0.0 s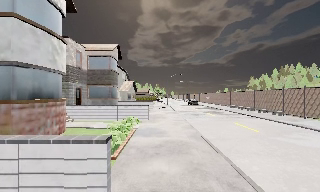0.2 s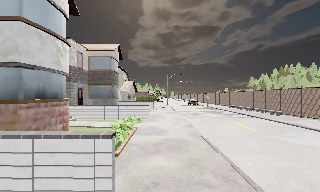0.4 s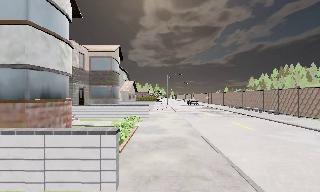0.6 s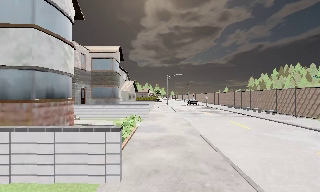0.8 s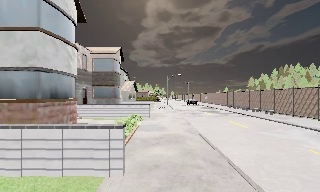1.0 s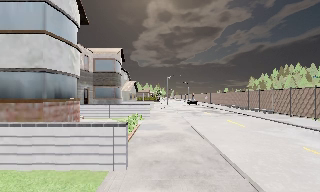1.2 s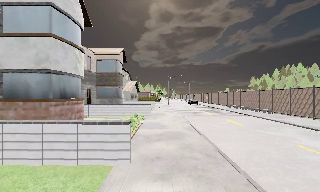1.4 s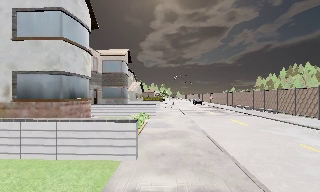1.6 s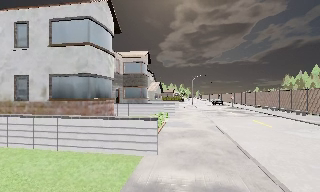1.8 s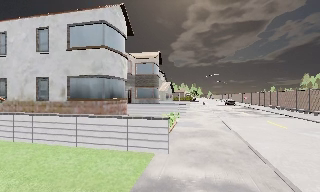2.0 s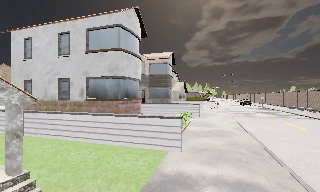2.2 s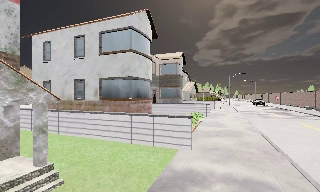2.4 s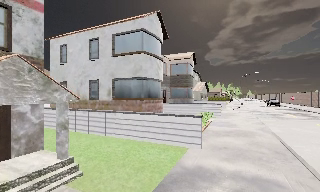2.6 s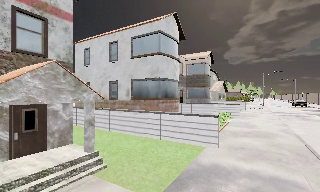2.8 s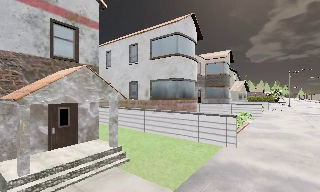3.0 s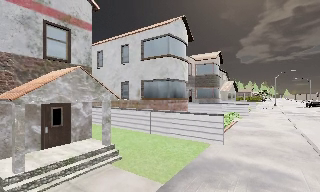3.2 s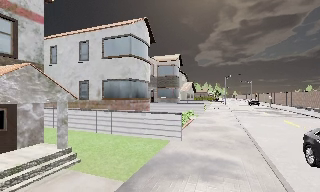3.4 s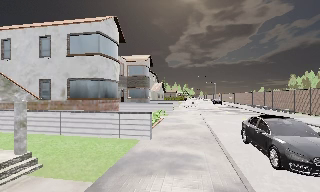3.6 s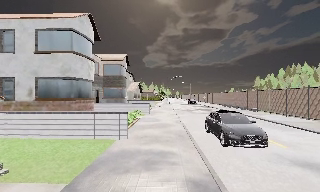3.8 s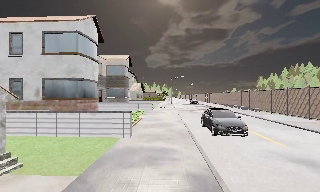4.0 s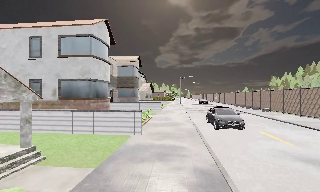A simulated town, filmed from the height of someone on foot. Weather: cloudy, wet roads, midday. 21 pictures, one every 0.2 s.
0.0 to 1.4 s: The camera travels backward, about 2.5 m, so what stands in front gets smaller.
1.4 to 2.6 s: The camera swings to its left by about 30 degrees, and the scene slides to the right. It travels backward, about 1.5 m, so what stands in front gets smaller.
2.6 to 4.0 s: The scene slides to the left, as the camera pans about 25 degrees to its right. It travels backward, about 2 m, so what stands in front gets smaller.
The film runs backward here.
